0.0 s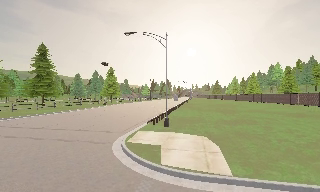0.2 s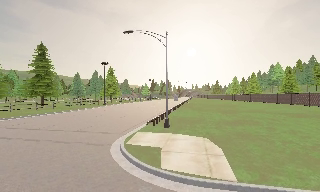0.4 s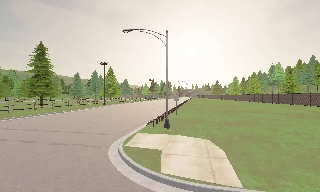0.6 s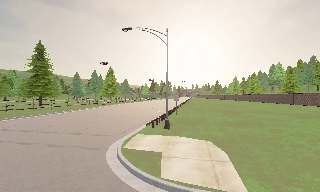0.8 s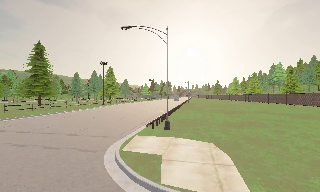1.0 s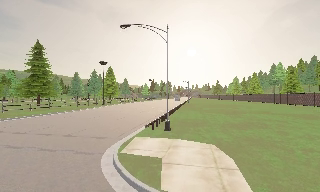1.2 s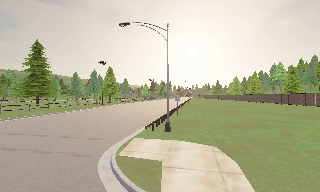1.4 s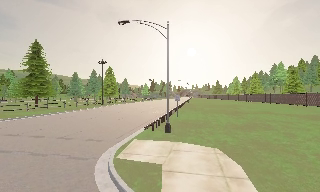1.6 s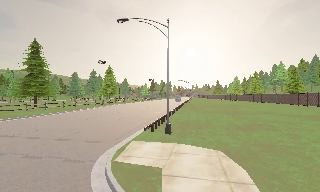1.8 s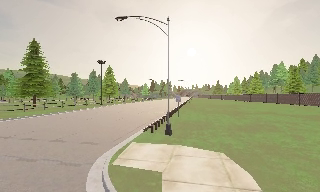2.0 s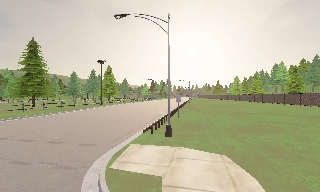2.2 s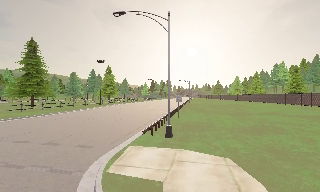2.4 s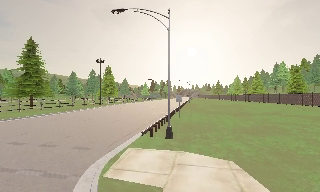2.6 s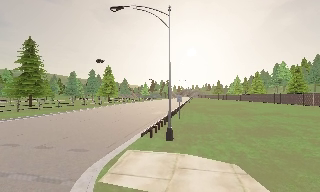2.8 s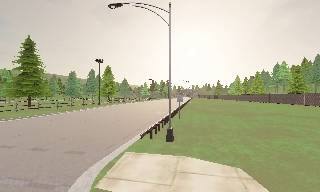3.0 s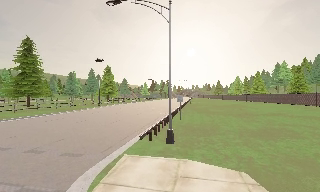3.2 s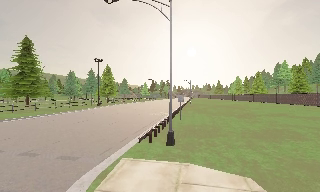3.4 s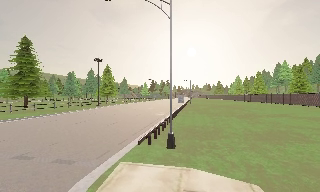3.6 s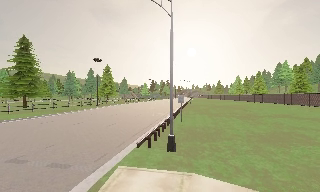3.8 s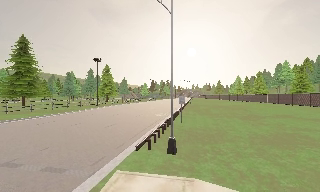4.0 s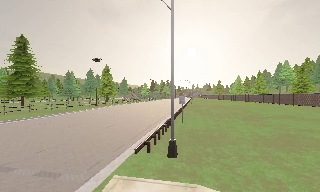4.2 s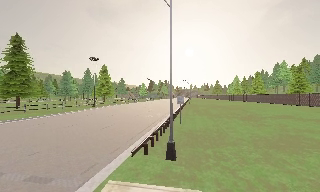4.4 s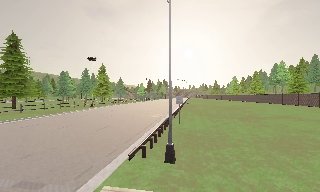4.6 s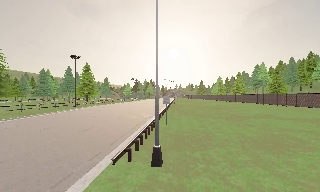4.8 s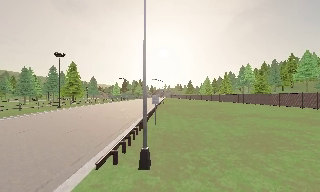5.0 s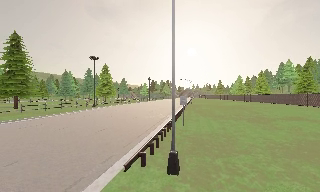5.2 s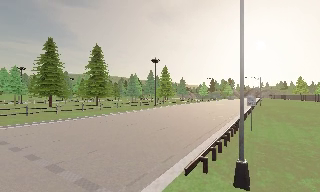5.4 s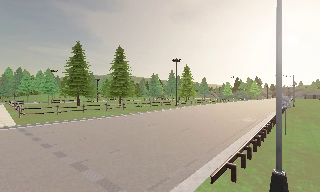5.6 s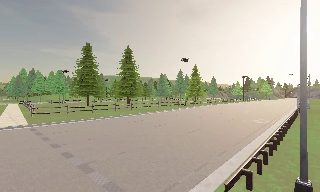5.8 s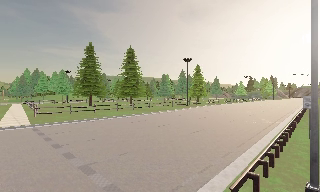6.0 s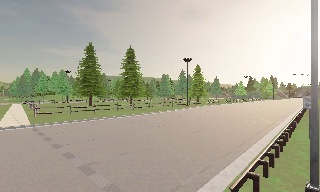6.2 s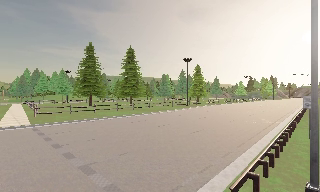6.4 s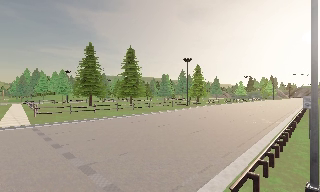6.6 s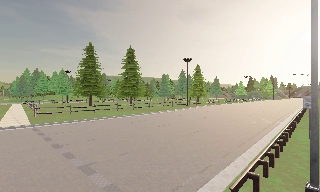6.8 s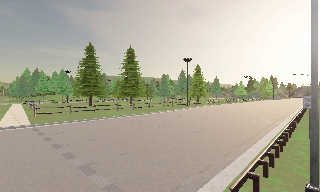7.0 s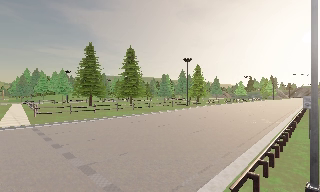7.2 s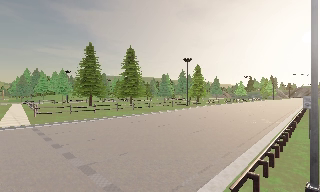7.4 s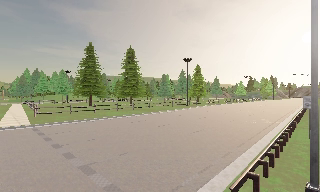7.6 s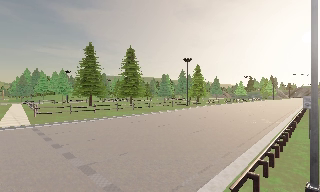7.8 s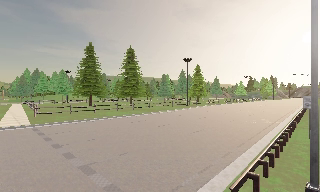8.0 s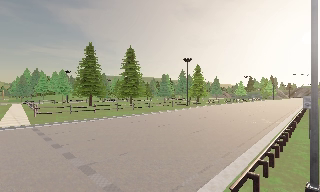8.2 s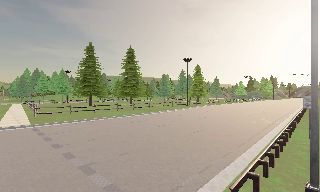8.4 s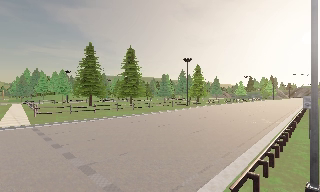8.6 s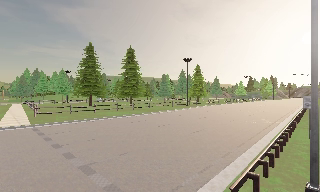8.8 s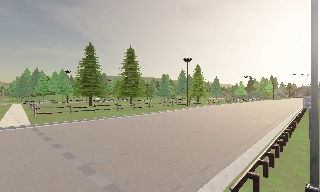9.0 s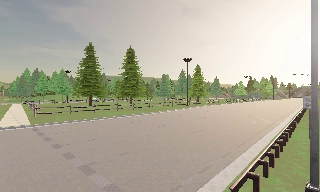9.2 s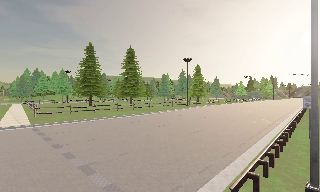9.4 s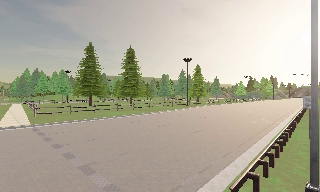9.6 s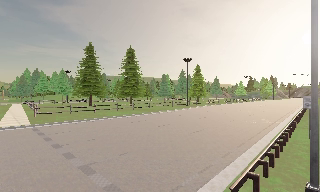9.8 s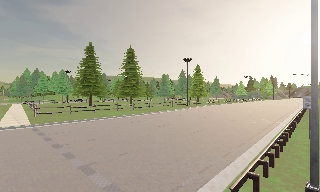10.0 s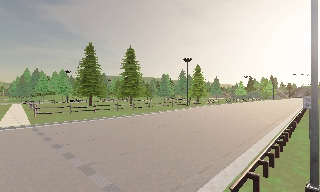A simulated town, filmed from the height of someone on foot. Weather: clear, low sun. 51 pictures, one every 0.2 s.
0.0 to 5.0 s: The camera travels forward, about 7 m, so what stands in front looms larger.
5.0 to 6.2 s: The camera swings to its left by about 30 degrees, and the scene slides to the right. It travels forward, about 1 m. It loses speed.
6.2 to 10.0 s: The camera keeps its place and its aim.
The film runs forward here.
